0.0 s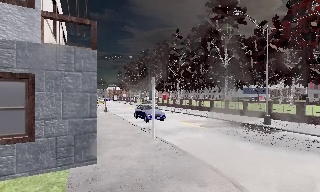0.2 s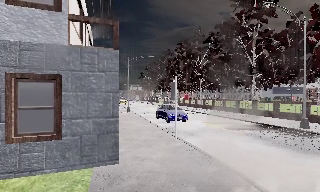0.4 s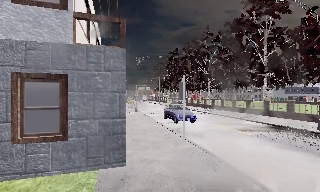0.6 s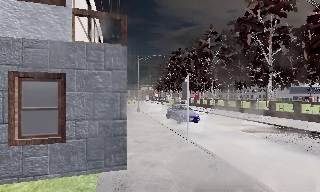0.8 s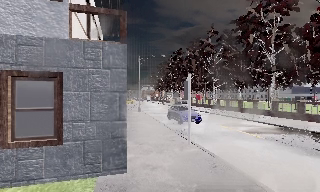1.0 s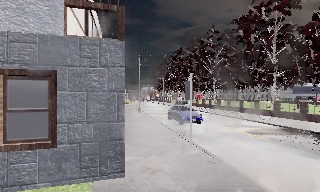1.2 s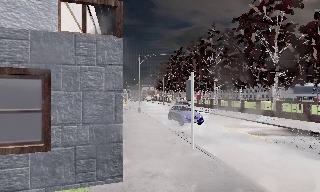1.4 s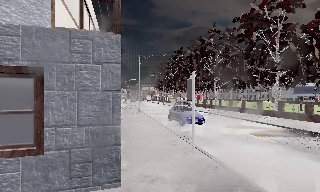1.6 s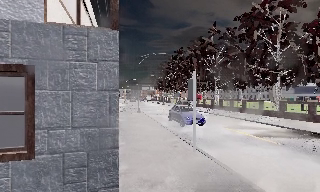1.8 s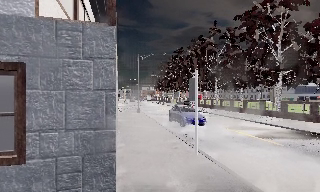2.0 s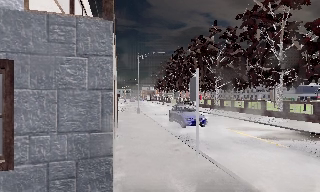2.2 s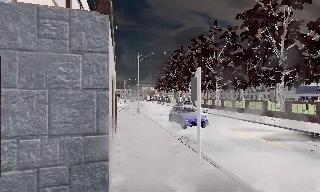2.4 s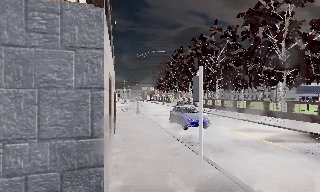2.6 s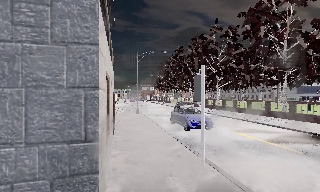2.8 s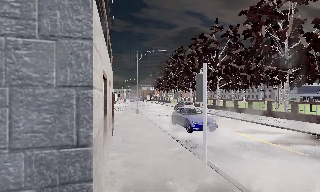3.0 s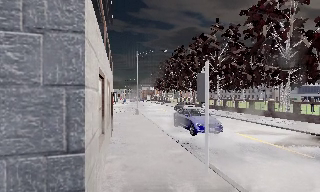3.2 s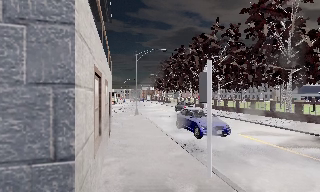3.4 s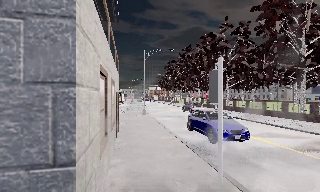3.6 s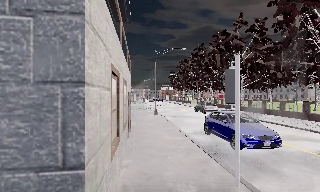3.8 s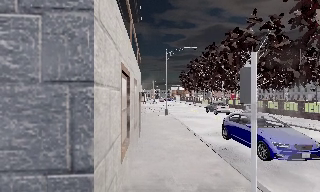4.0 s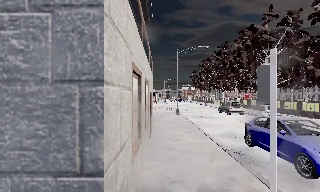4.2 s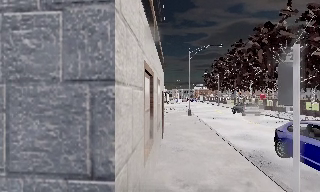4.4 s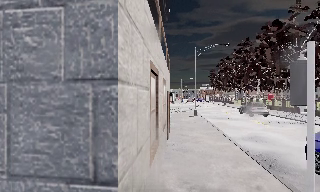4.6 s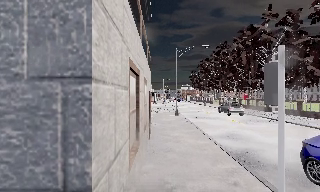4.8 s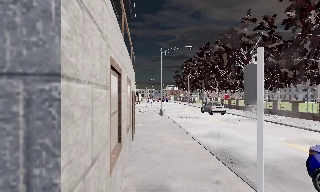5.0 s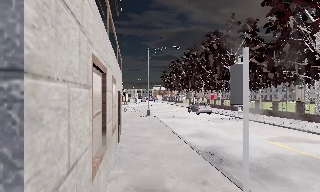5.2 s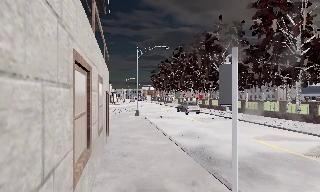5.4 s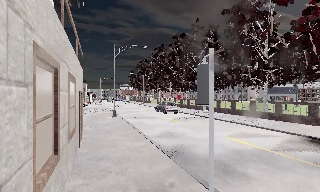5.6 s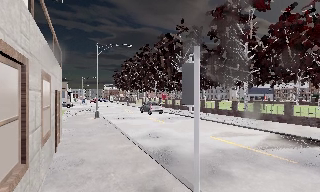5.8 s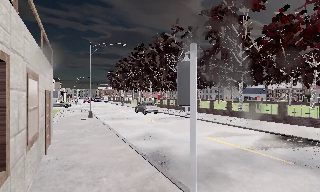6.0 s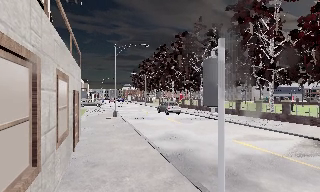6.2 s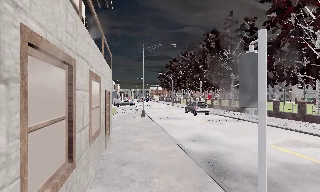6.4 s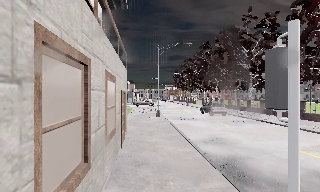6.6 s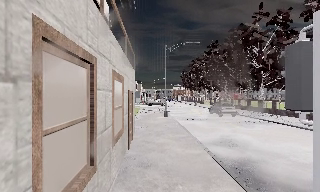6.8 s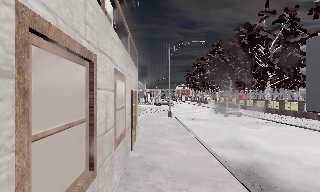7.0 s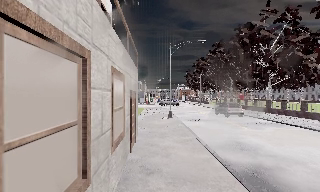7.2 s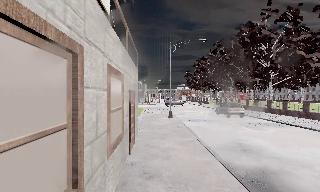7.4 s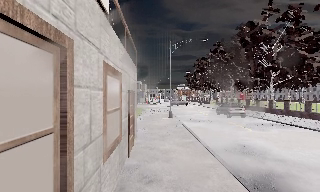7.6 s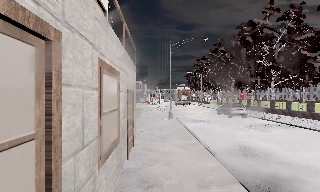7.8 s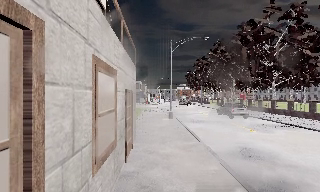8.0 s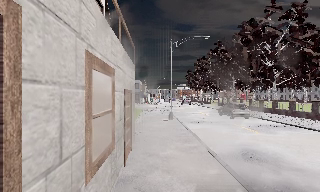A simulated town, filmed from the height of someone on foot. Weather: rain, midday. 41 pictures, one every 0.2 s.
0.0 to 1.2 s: The scene slides to the right, as the camera pans about 10 degrees to its left. It travels forward, about 1.5 m, so what stands in front looms larger.
1.2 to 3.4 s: The camera travels forward, about 2.5 m, so what stands in front looms larger.
3.4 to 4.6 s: The scene slides to the right, as the camera pans about 10 degrees to its left. It travels forward, about 0.5 m, so what stands in front looms larger.
4.6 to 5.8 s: The scene slides to the left, as the camera pans about 30 degrees to its right. It travels forward, about 1 m, so what stands in front looms larger.
5.8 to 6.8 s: The camera swings to its left by about 25 degrees, and the scene slides to the right. It travels forward, about 1 m, so what stands in front looms larger.
6.8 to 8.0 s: The camera travels forward, about 1.5 m, so what stands in front looms larger.
The film runs forward here.
